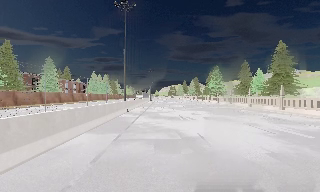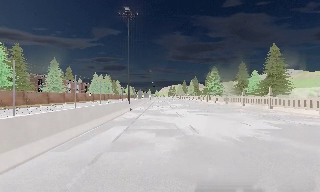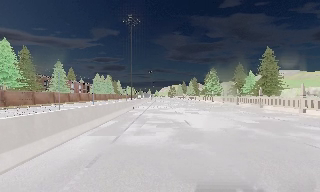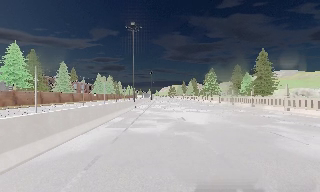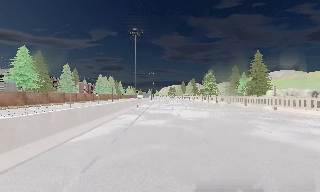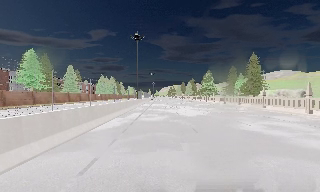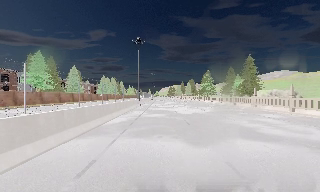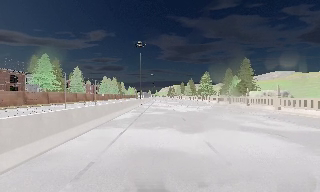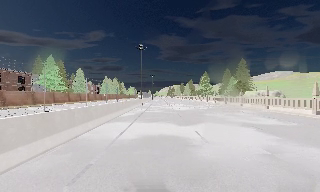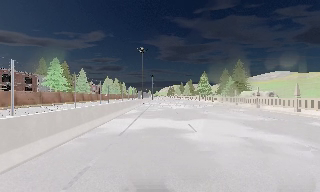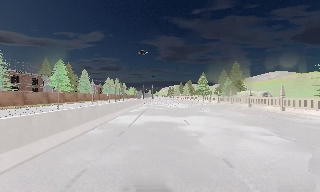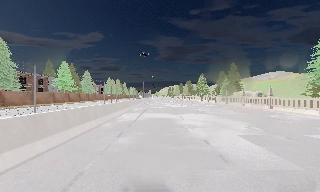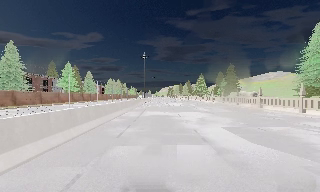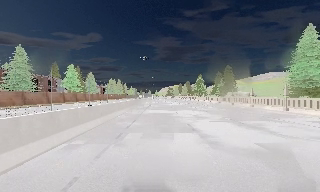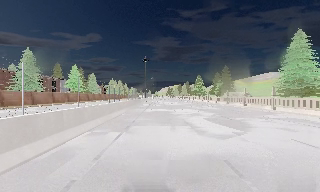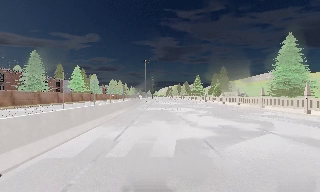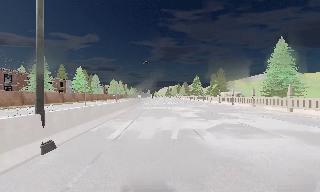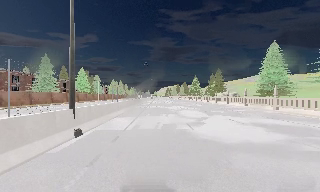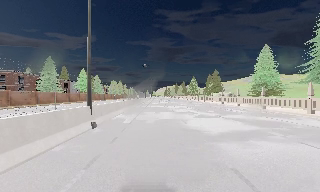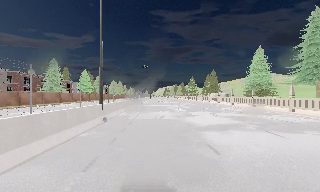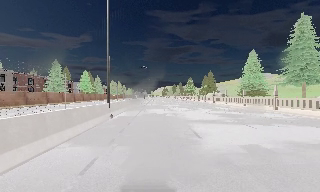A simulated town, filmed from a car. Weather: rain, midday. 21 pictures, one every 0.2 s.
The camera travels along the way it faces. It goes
backward.
0.0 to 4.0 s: The camera travels backward, about 35 m, so what stands in front gets smaller.
The film runs backward here.
